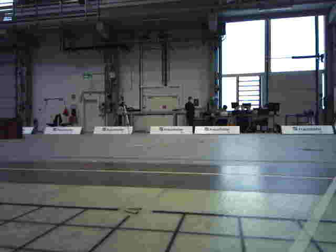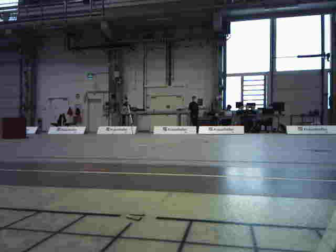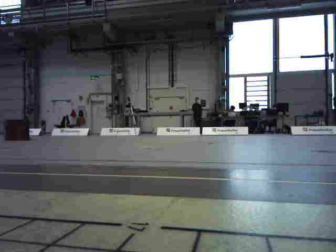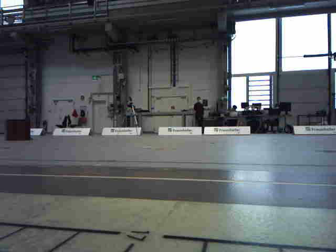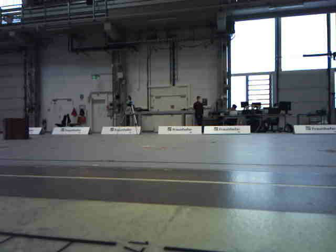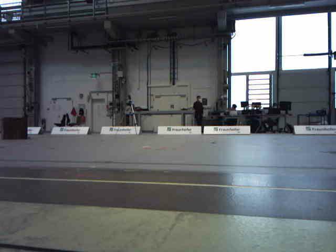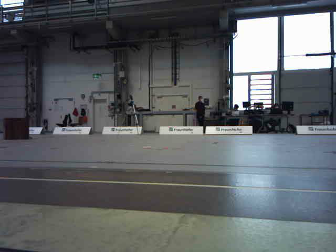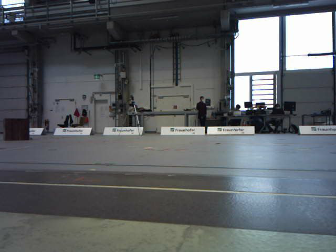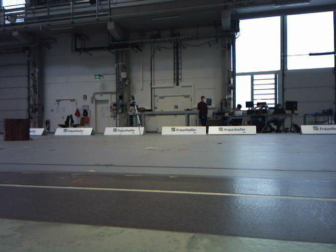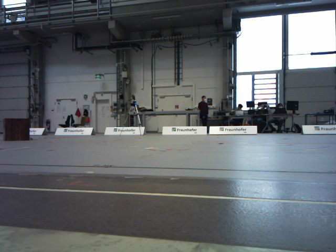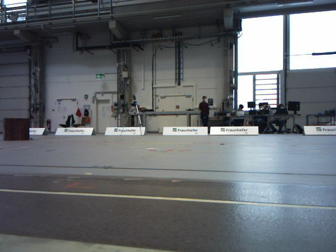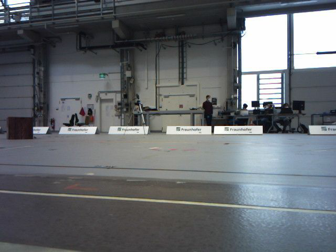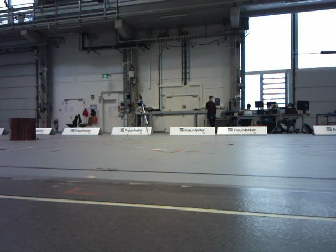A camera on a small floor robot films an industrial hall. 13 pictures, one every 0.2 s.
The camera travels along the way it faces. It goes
forward.
0.0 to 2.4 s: The camera travels forward, about 0.5 m, so what stands in front looms larger.
The film runs forward here.
